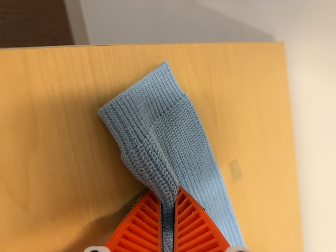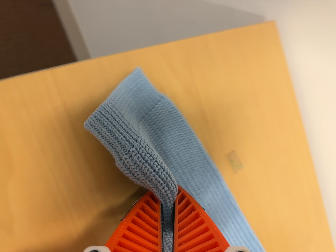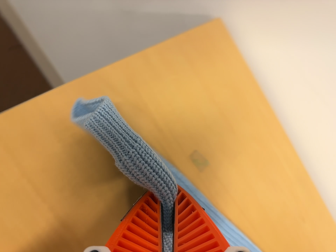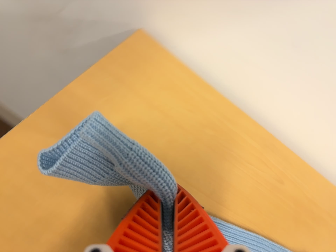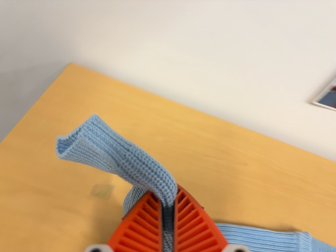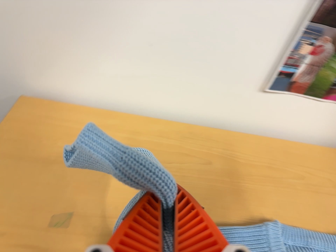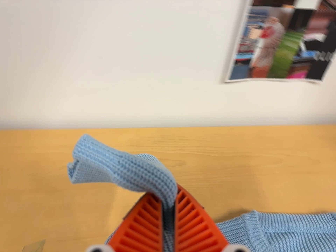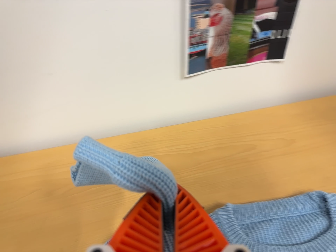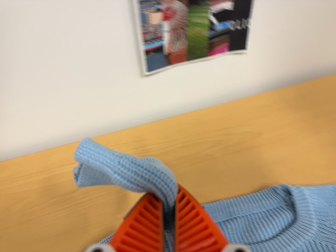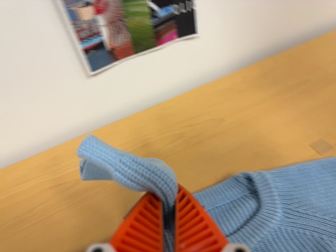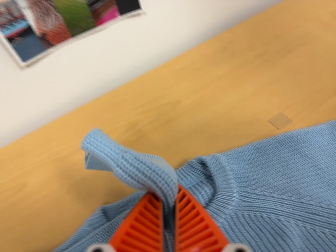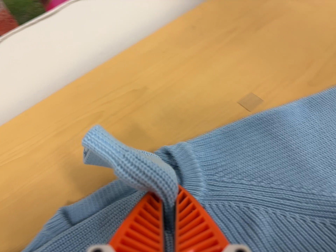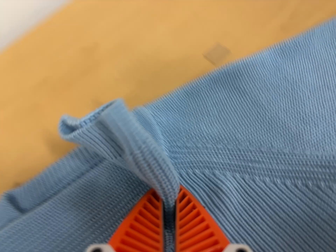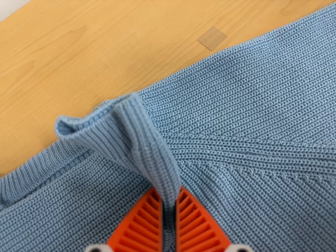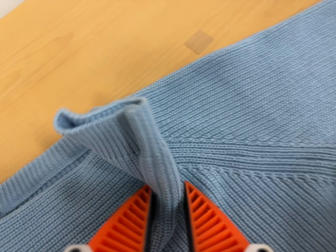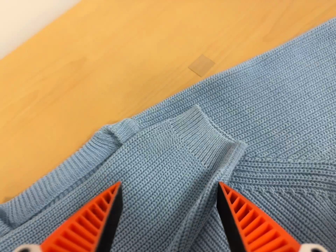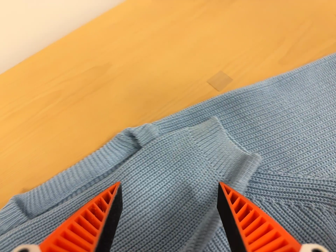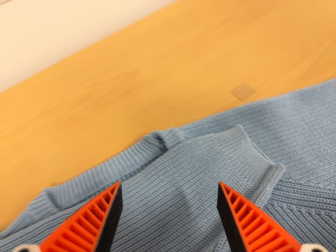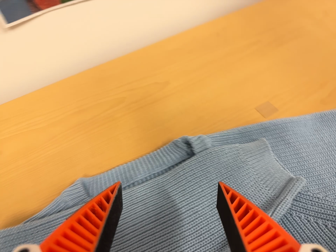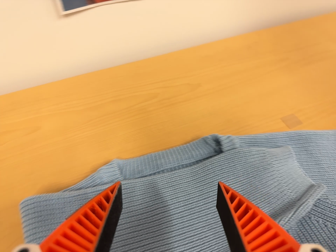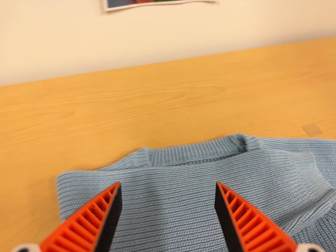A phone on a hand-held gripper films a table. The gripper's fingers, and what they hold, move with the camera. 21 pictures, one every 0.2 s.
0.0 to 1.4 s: The camera travels to its right, about 40 cm, so close, fixed things drift to the left. It rolls about its line of sight by about 90 degrees, and the scene rotates counterclockwise.
1.4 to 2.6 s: The camera swings to its right by about 15 degrees, and the scene slides to the left. It travels to its right and forward, about 28 cm, so close, fixed things drift to the left. Its aim tips toward the bottom of its view by about 20 degrees, and the scene shifts upward. It rolls about its line of sight by about 25 degrees, and the scene rotates counterclockwise.
2.6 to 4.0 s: The camera travels to its left, backward and toward the bottom of its view, about 20 cm, so close, fixed things drift to the right. Its aim tips toward the top of its view by about 20 degrees. It rolls about its line of sight by about 25 degrees, and the scene rotates clockwise.
The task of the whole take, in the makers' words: left arm across.
The film runs forward here.
